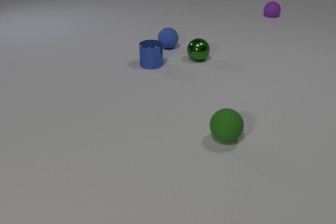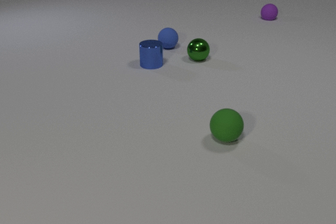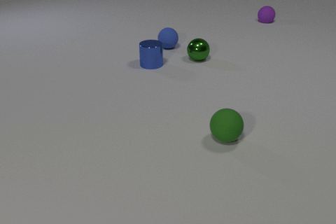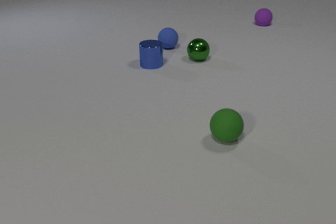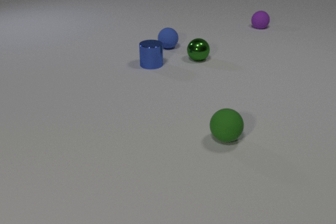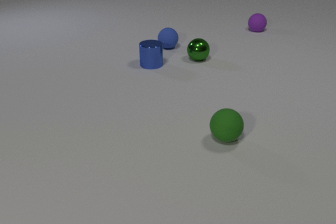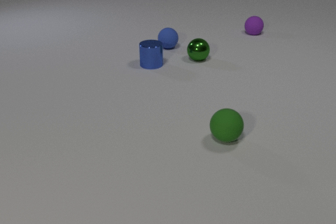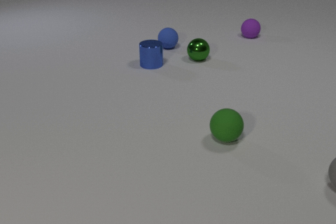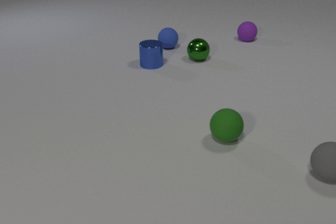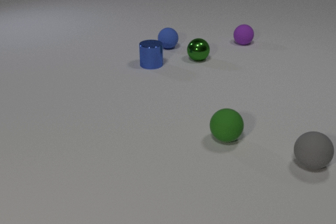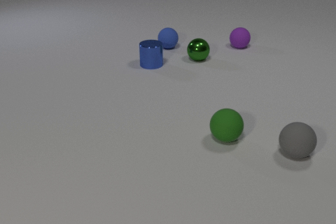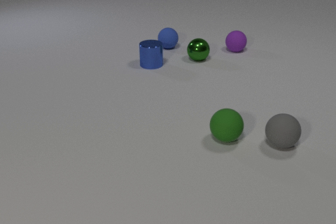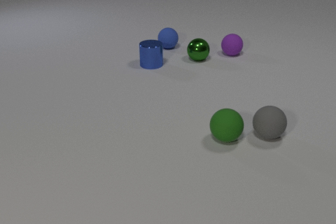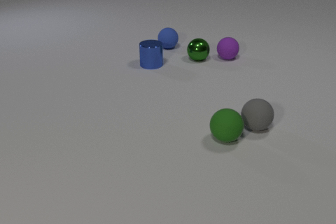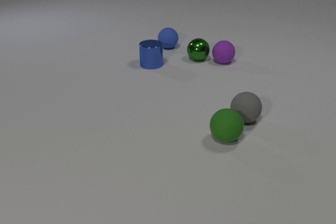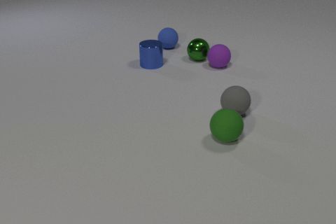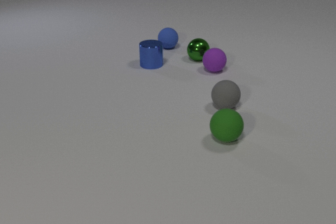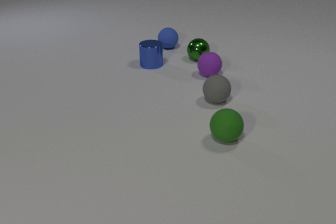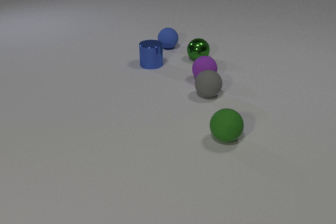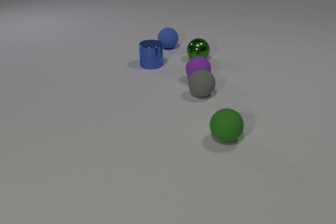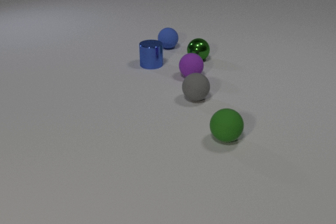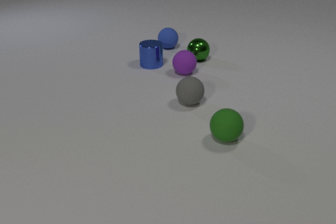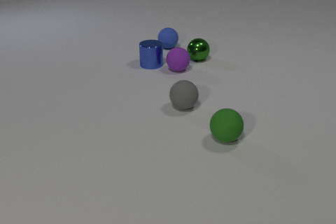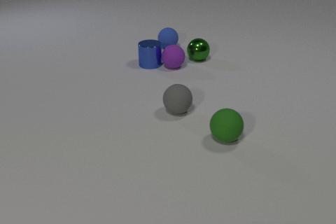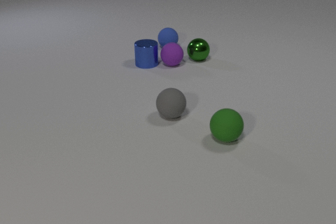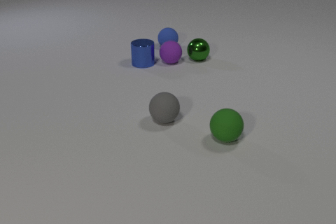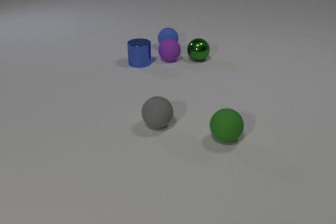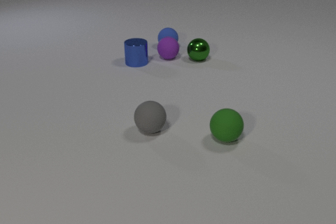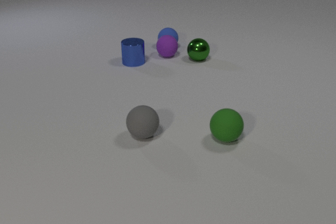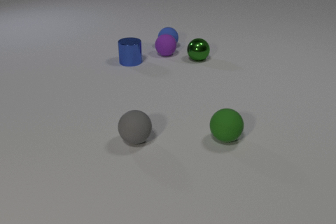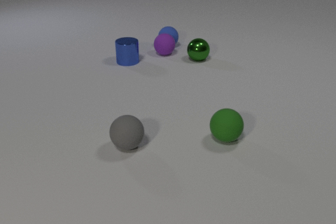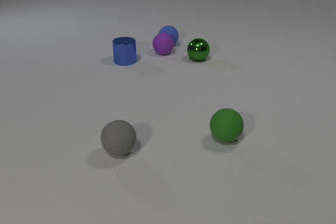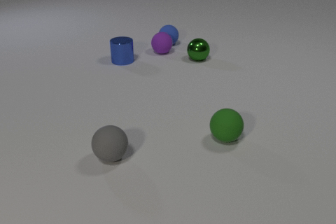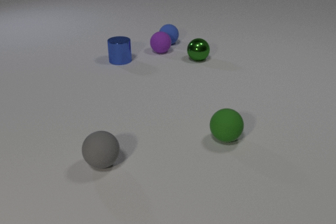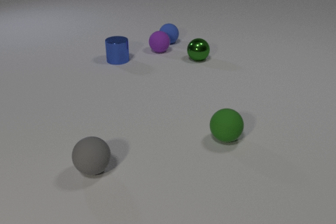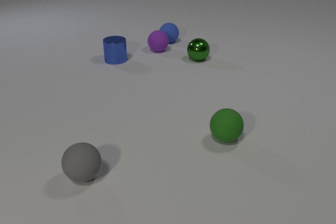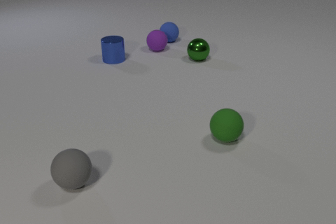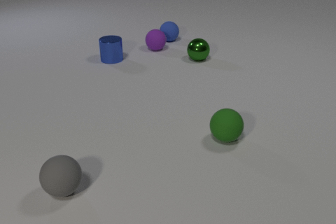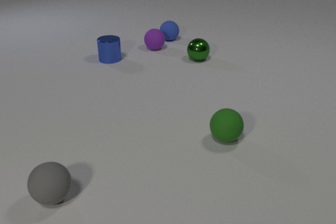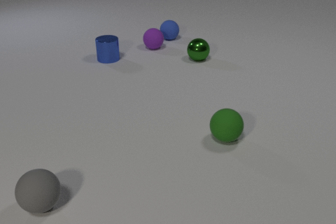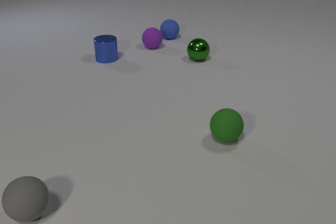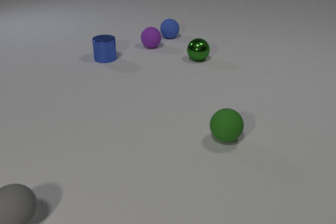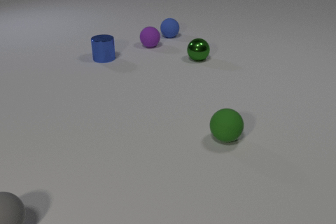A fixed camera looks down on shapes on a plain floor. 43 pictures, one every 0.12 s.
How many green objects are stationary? 2.
What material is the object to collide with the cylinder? rubber.
What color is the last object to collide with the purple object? blue.
0.00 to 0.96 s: The gray rubber sphere comes in at the right edge, rolls to the left and away from the camera. The purple rubber sphere rolls toward the camera.
0.96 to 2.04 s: The gray rubber sphere rolls to the left and away from the camera. The purple rubber sphere rolls toward the camera.
2.04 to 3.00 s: The gray rubber sphere rolls to the left and toward the camera. The purple rubber sphere rolls to the left and away from the camera. The blue metal cylinder slides to the left. The gray rubber sphere and the purple rubber sphere collide. The purple rubber sphere and the blue metal cylinder collide.
3.00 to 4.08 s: The gray rubber sphere rolls toward the camera and to the left. The purple rubber sphere rolls away from the camera. The blue metal cylinder slides to the left and away from the camera. The blue rubber sphere rolls away from the camera. The purple rubber sphere and the blue rubber sphere collide.
4.08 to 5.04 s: The gray rubber sphere rolls to the left and toward the camera. The purple rubber sphere rolls away from the camera and to the left. The blue metal cylinder slides to the left and away from the camera. The blue rubber sphere rolls away from the camera.
